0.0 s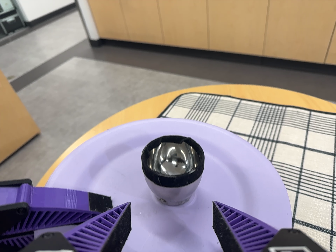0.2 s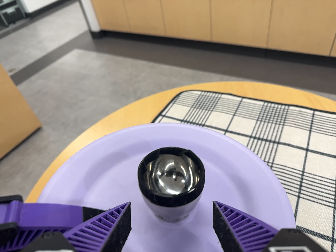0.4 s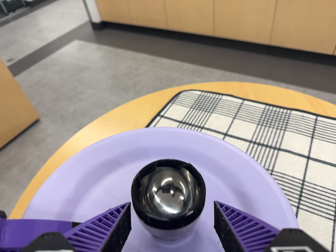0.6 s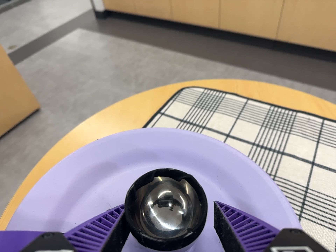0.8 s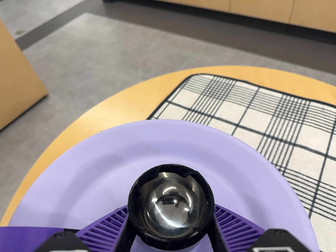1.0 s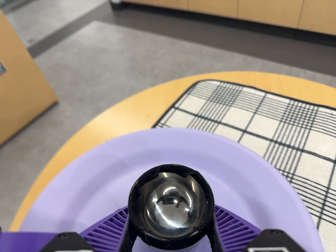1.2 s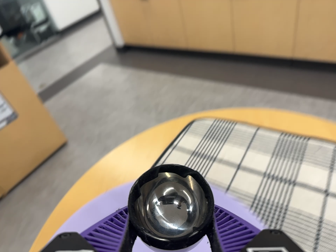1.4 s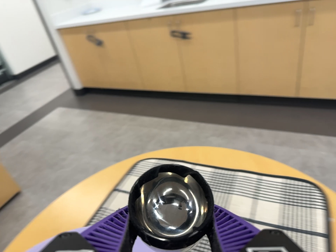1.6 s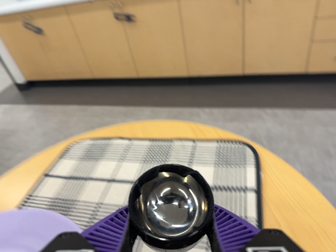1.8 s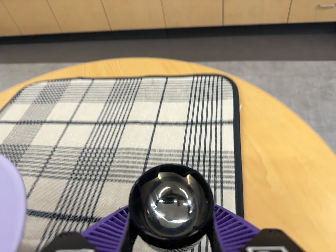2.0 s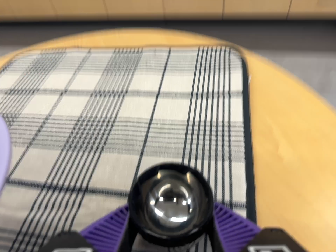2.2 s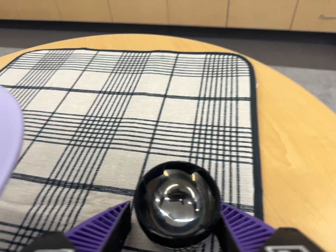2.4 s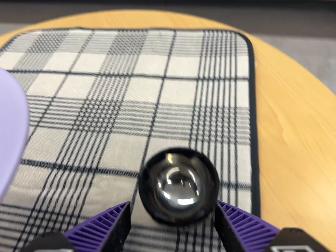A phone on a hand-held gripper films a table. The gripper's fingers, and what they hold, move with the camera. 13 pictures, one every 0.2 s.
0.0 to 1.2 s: The camera travels toward the top of its view and to its right, about 9 cm, so close, fixed things drift downward.
1.2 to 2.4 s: The camera swings to its right by about 25 degrees, and the scene slides to the left. It travels to its right, toward the bottom of its view and forward, about 18 cm, so close, fixed things drift to the left. Its aim tips toward the bottom of its view by about 10 degrees, and the scene shifts upward. It rolls about its line of sight by about 10 degrees, and the scene rotates counterclockwise.
The film runs forward here.
